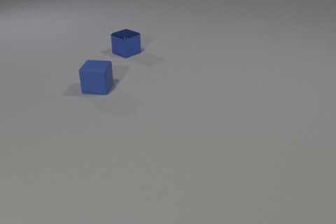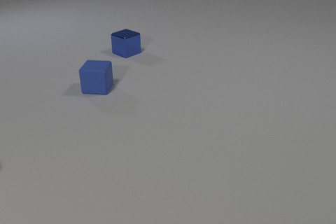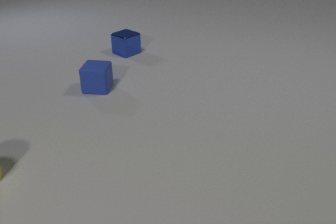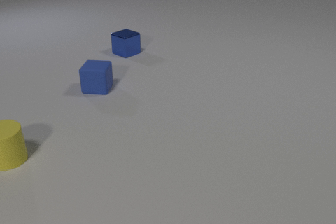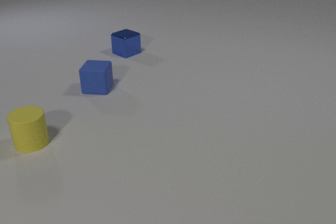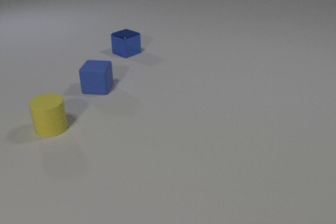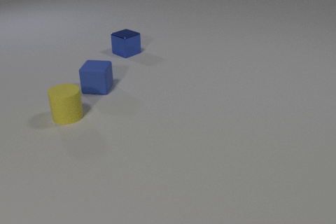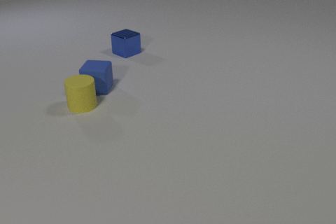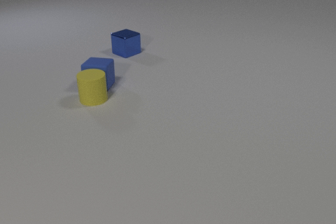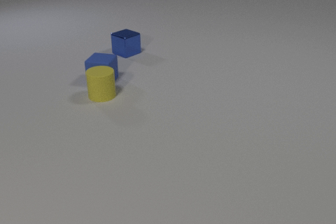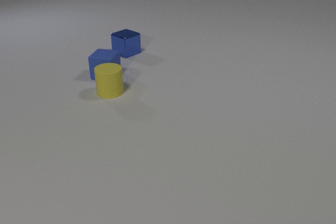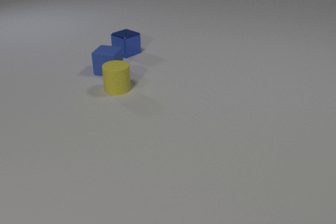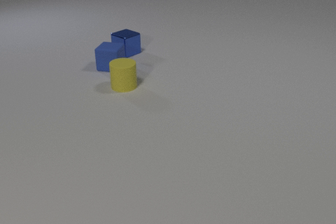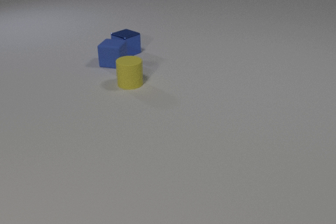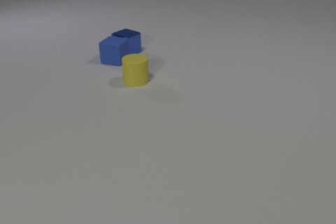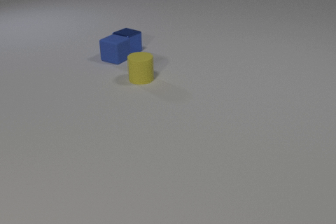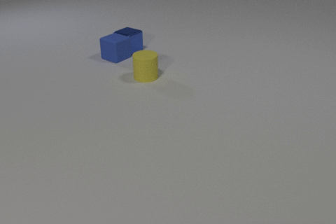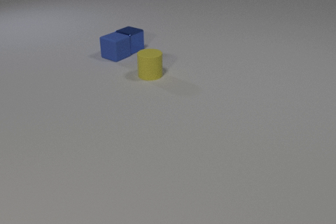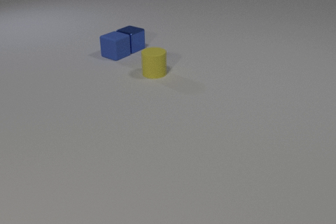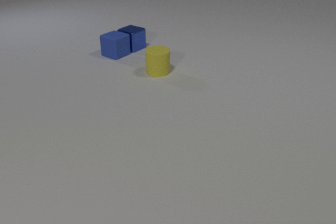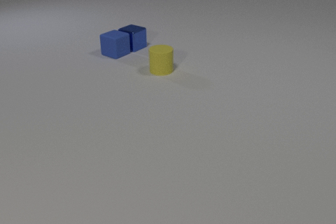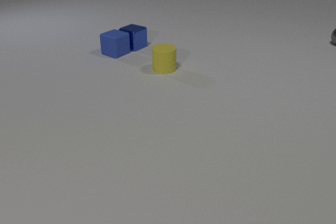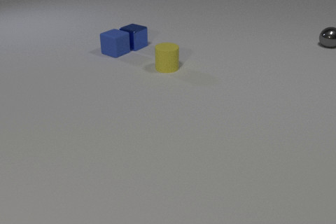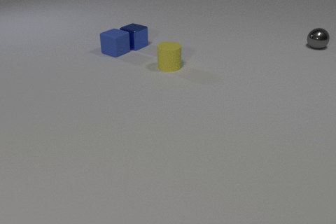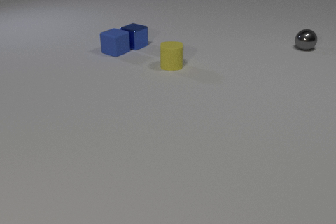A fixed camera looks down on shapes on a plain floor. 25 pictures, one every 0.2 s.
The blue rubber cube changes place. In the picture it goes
away from the camera.
0.0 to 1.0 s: The yellow rubber cylinder comes in at the left edge, slides to the right and away from the camera.
1.0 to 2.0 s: The yellow rubber cylinder slides away from the camera and to the right. The blue rubber cube slides away from the camera. The yellow rubber cylinder and the blue rubber cube collide.
2.0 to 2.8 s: The yellow rubber cylinder slides to the right and away from the camera. The blue rubber cube slides away from the camera. The blue rubber cube and the blue metal cube collide.
2.8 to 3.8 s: The yellow rubber cylinder slides to the right and away from the camera. The blue rubber cube slides away from the camera. The blue metal cube slides away from the camera and to the right.
3.8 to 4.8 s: The yellow rubber cylinder slides away from the camera and to the right. The blue rubber cube slides away from the camera. The blue metal cube slides away from the camera. The gray metal sphere comes in at the right edge, rolls to the left and toward the camera.
How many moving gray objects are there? 1.
How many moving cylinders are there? 1.
What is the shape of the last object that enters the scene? sphere.
